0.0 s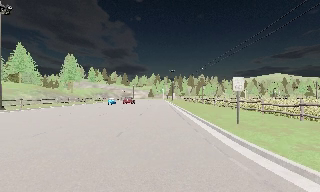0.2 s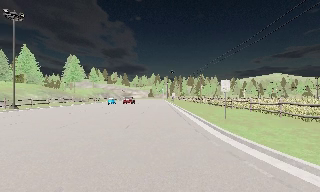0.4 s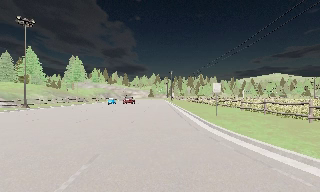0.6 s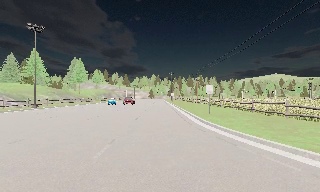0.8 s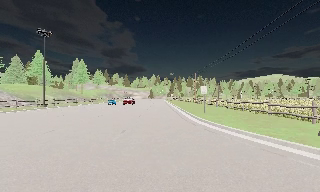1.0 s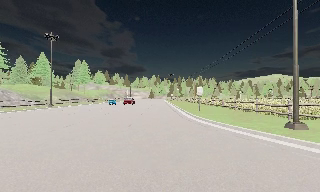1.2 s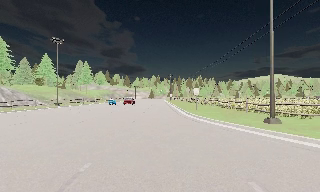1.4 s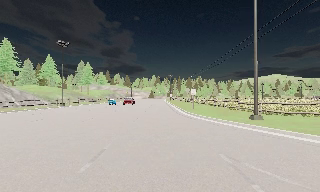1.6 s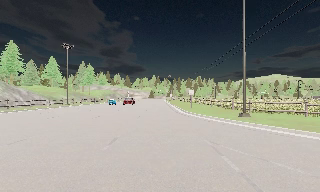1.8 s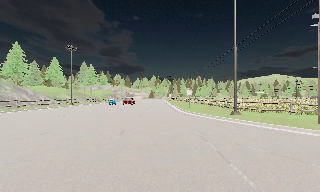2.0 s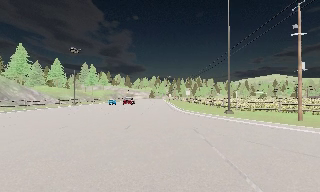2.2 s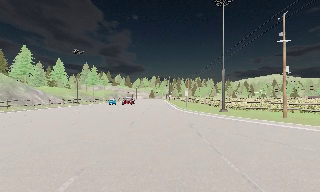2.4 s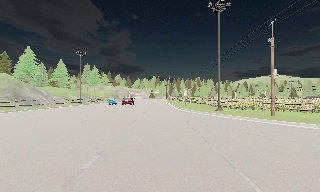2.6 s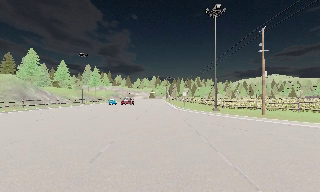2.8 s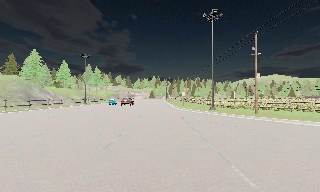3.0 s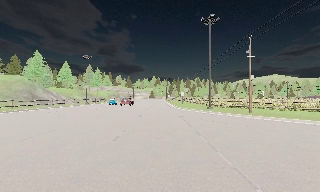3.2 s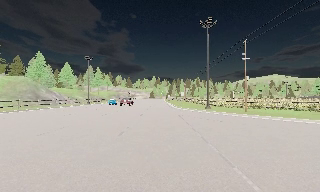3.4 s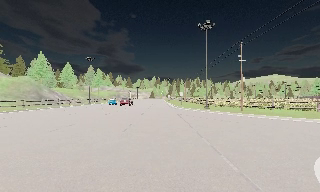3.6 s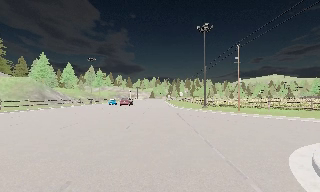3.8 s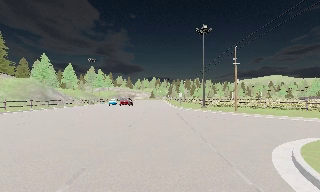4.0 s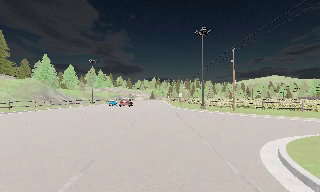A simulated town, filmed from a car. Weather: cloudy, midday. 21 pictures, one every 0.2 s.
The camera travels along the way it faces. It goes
backward.
0.0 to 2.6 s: The camera travels backward, about 19 m, so what stands in front gets smaller.
2.6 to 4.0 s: The camera travels backward, about 6 m, so what stands in front gets smaller. It loses speed.
The film runs backward here.
